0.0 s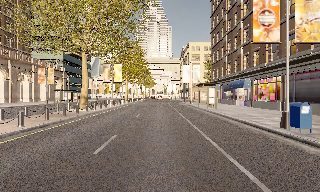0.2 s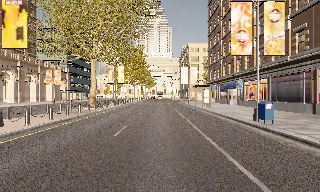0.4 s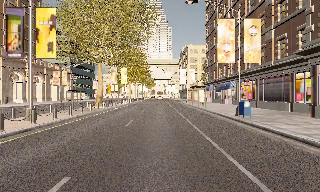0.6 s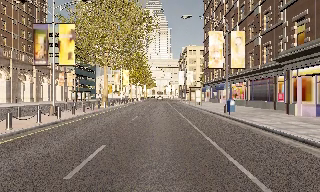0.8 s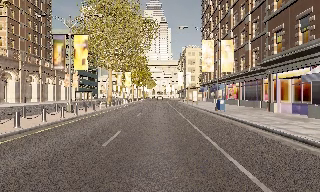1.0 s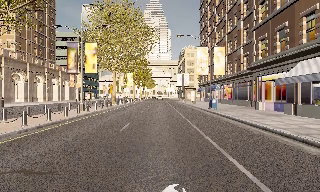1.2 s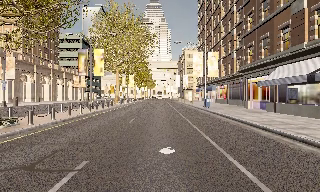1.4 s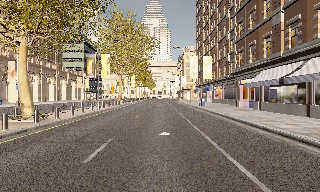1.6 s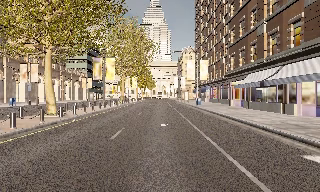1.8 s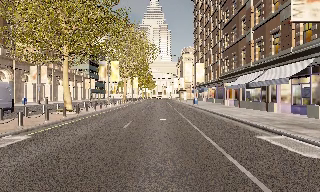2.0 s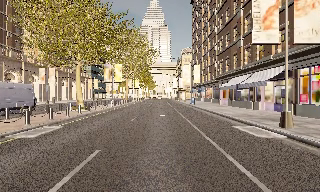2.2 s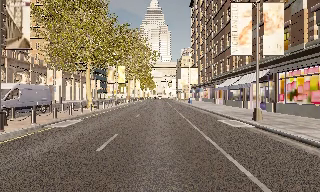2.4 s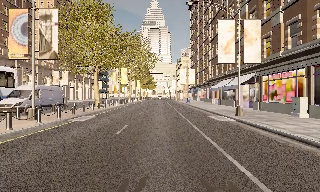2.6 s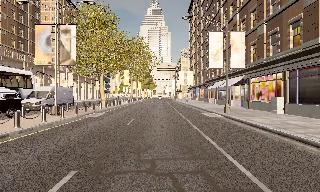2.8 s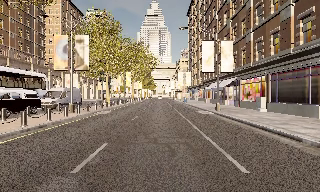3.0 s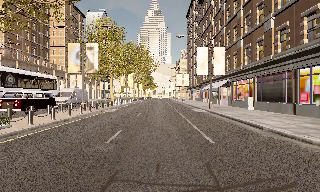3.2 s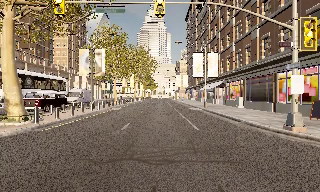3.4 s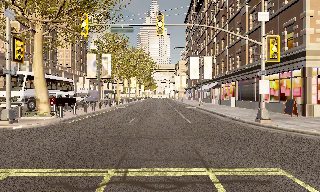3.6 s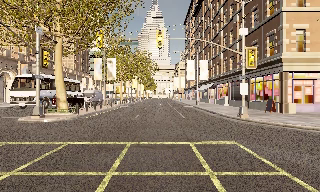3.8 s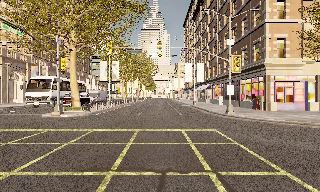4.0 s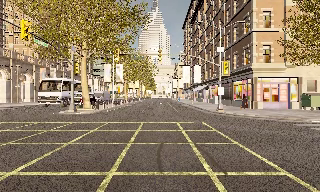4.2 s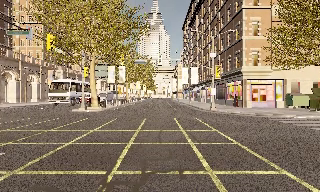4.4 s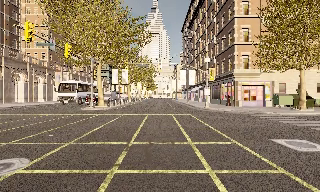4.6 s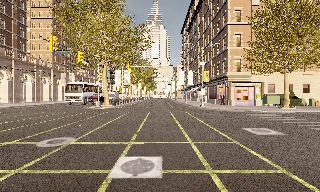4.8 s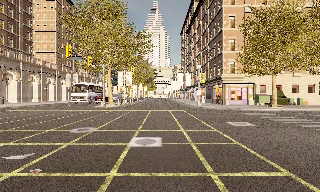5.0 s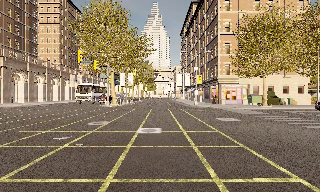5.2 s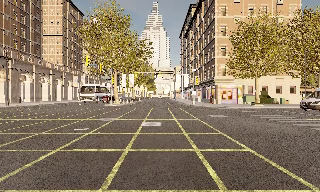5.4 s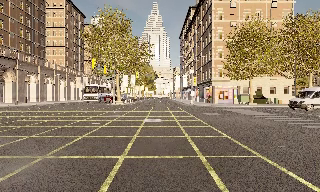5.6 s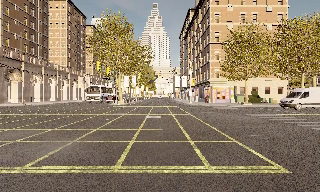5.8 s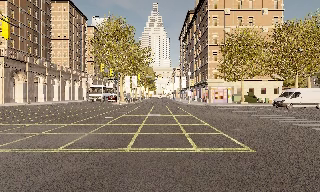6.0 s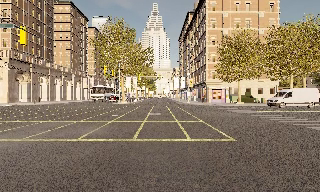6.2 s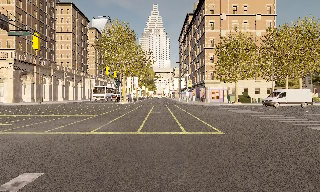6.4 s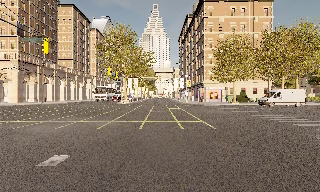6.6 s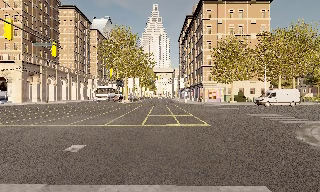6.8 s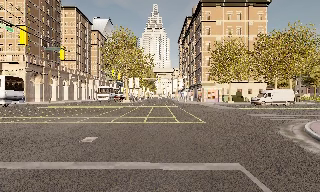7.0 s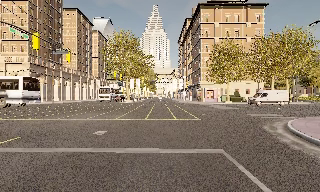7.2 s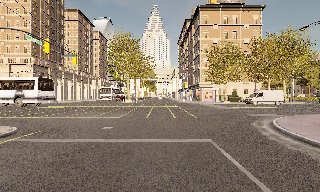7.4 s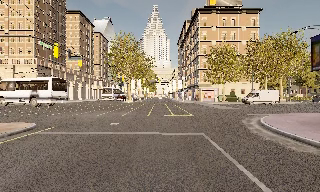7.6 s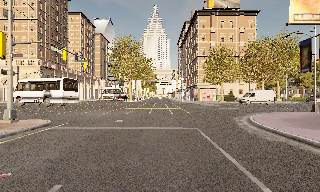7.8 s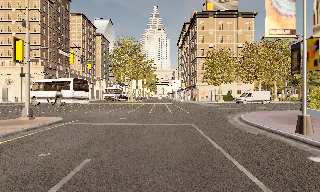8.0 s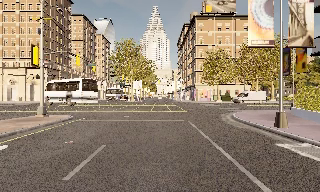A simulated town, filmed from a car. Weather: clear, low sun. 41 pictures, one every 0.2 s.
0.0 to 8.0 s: The camera travels backward, about 65 m, so what stands in front gets smaller. It loses speed.
The film runs backward here.
